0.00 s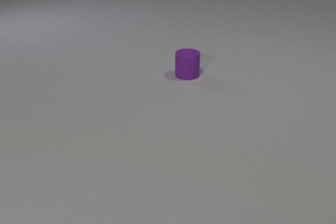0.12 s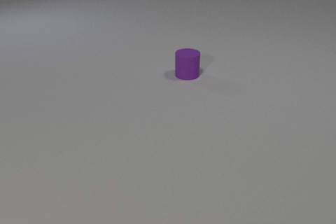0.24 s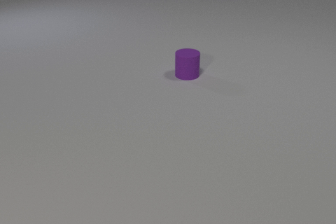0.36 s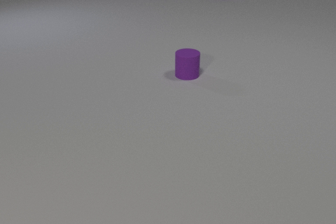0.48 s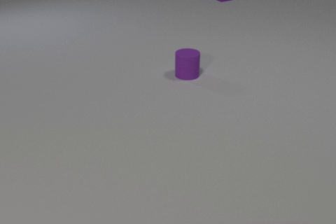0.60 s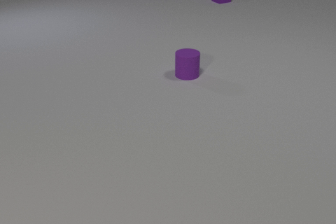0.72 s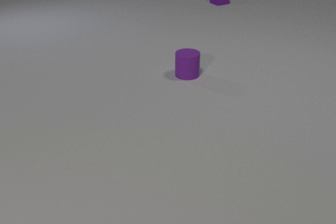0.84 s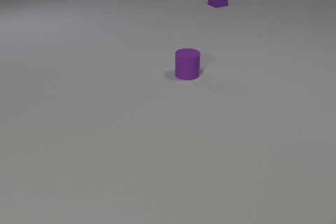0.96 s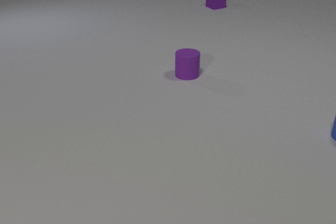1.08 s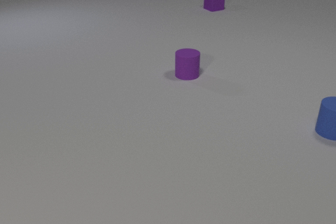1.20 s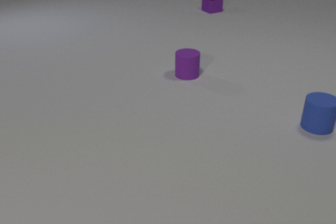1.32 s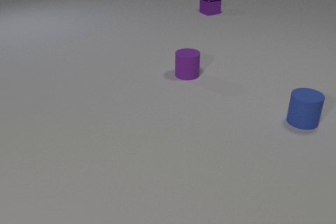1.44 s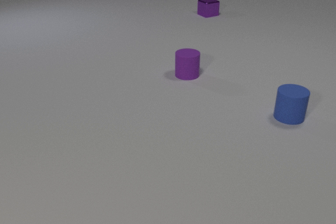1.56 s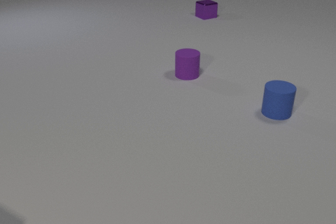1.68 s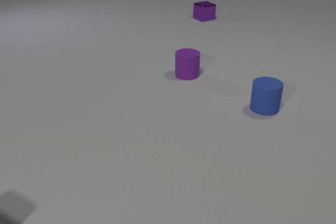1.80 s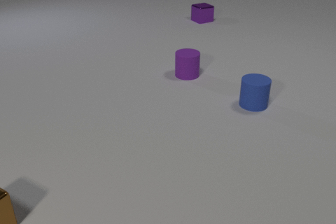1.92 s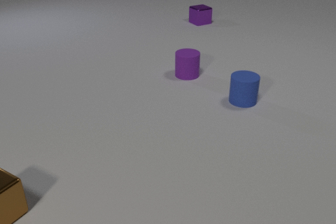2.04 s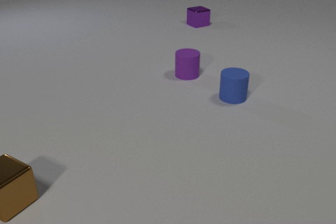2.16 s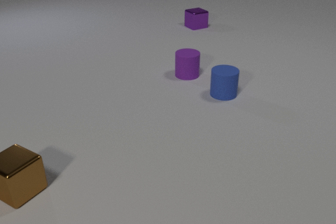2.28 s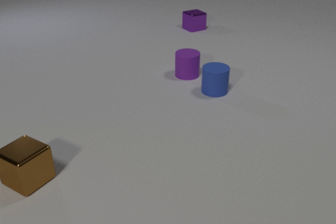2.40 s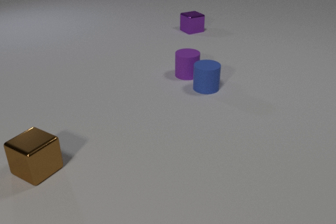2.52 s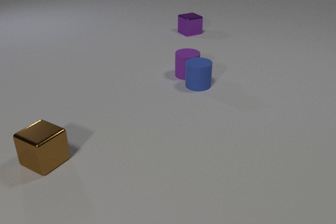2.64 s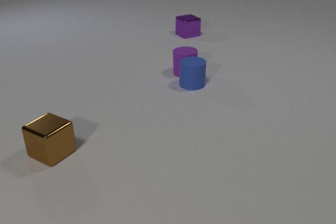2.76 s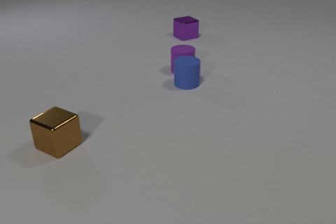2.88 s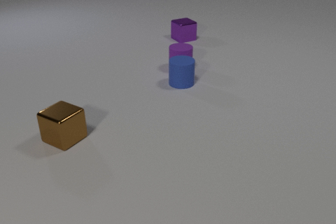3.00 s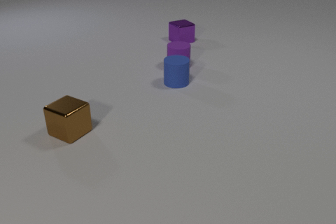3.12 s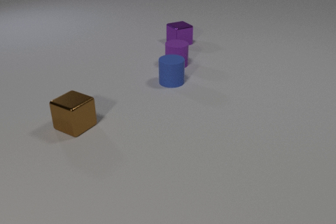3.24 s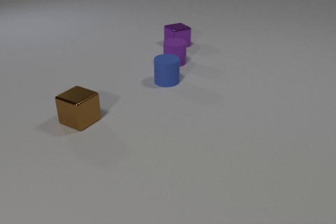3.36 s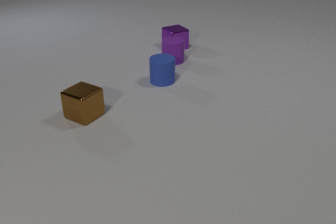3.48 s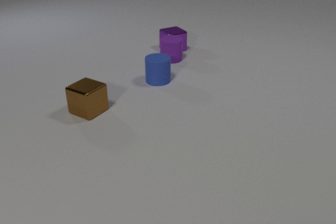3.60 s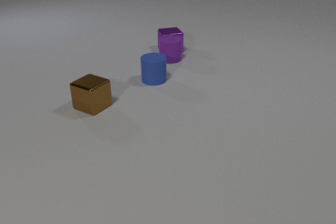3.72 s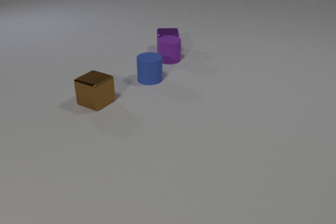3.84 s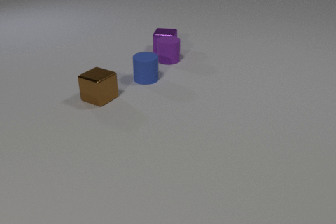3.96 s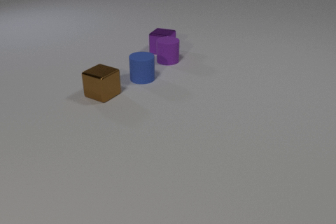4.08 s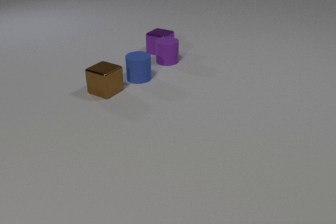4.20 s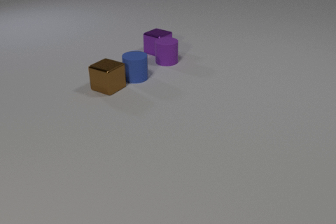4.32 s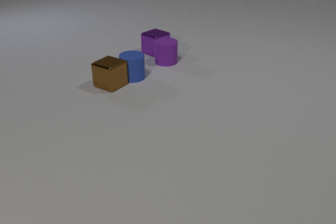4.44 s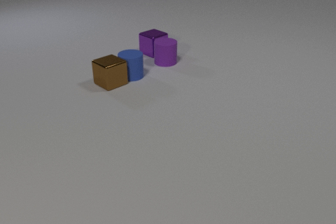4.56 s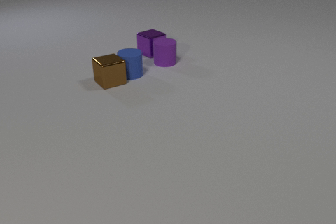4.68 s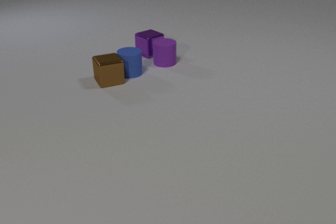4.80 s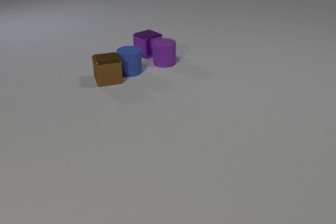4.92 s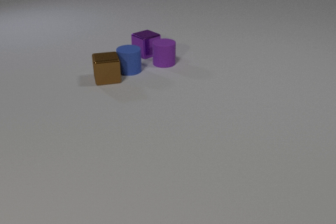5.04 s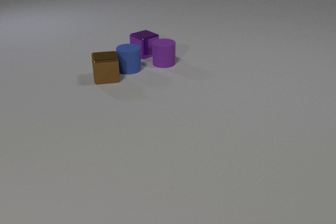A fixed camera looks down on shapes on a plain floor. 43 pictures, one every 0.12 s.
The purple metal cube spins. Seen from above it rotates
clockwise.
The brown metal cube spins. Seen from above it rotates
clockwise.
0.00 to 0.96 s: The purple metal cube comes in at the top edge, slides toward the camera.
0.96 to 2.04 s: The blue rubber cylinder slides to the left and away from the camera. The purple metal cube slides toward the camera. The brown metal cube comes in at the left edge, slides away from the camera and to the right.
2.04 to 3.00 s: The blue rubber cylinder slides to the left and away from the camera. The purple rubber cylinder slides away from the camera and to the left. The purple metal cube slides toward the camera. The brown metal cube slides away from the camera and to the right. The blue rubber cylinder and the purple rubber cylinder collide.
3.00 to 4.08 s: The blue rubber cylinder slides to the left. The purple rubber cylinder slides away from the camera and to the left. The purple metal cube slides toward the camera and to the left, spins clockwise seen from above by about 60 degrees, its near face sliding to the left. The brown metal cube slides away from the camera and to the right. The purple rubber cylinder and the purple metal cube collide.
4.08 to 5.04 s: The blue rubber cylinder slides away from the camera and to the left. The purple rubber cylinder slides toward the camera. The purple metal cube slides to the left. The brown metal cube slides away from the camera, spins clockwise seen from above by about 45 degrees, its near face sliding to the left. The blue rubber cylinder and the brown metal cube collide.
How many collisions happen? 3.
Are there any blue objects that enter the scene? yes.
How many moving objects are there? 4.
